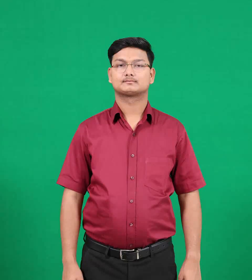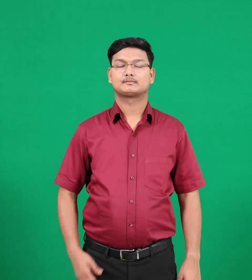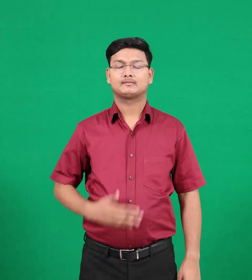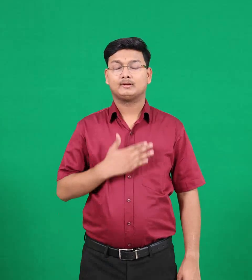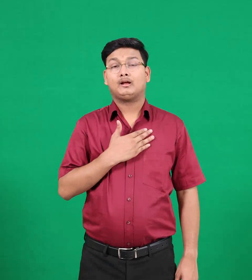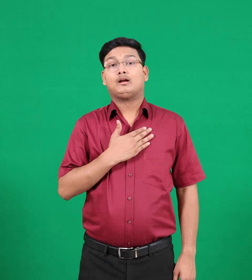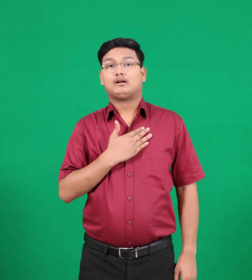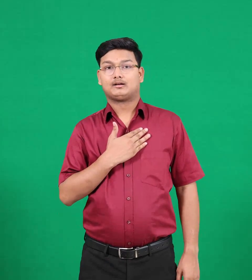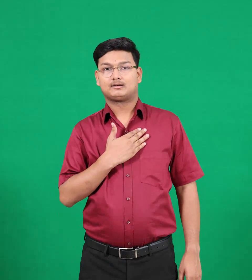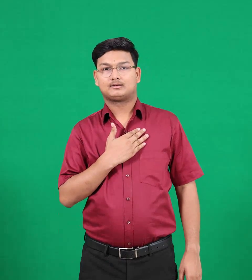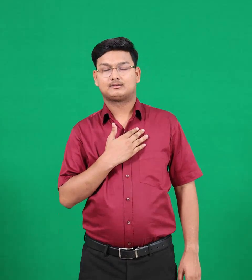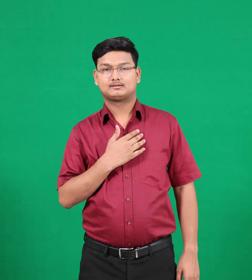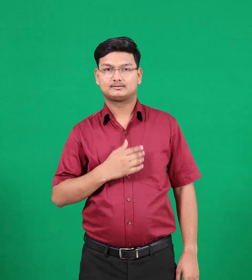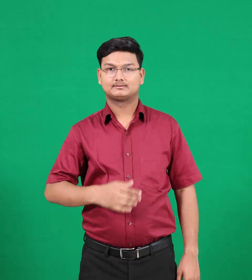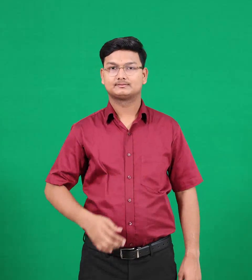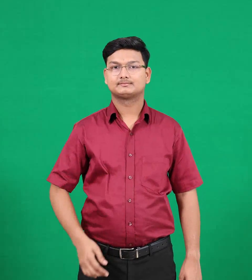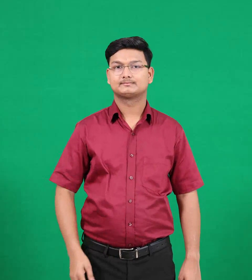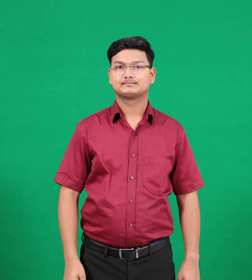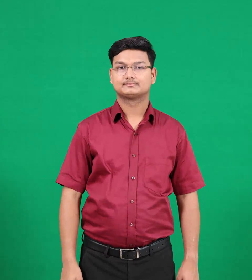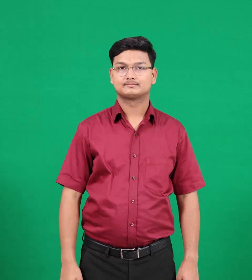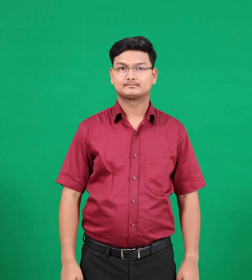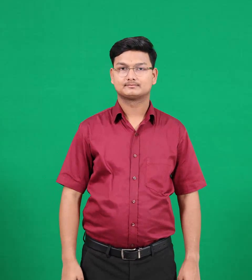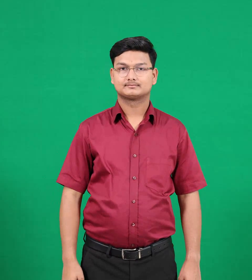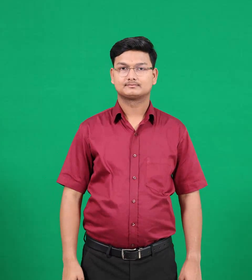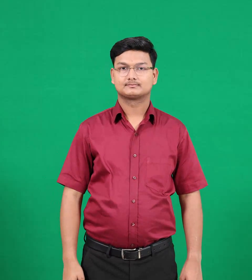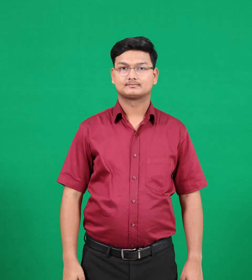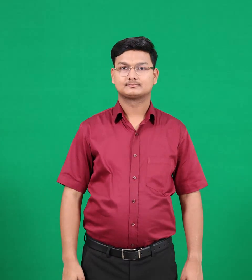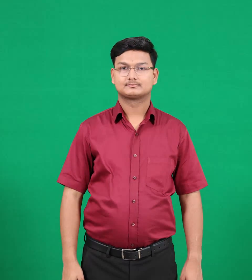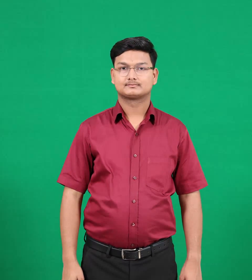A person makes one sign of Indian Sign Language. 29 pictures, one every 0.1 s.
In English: attack
